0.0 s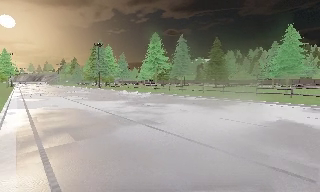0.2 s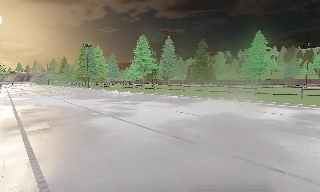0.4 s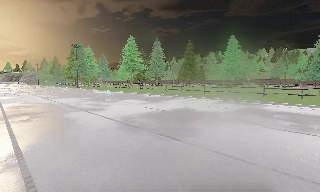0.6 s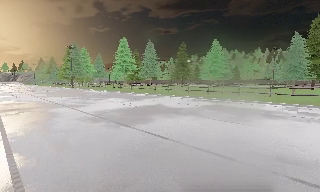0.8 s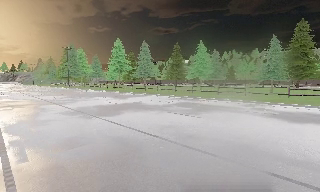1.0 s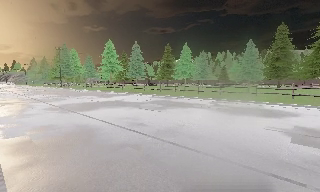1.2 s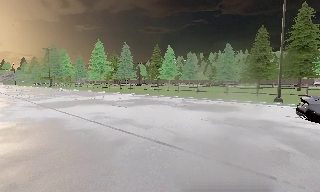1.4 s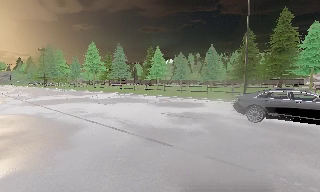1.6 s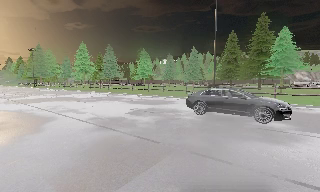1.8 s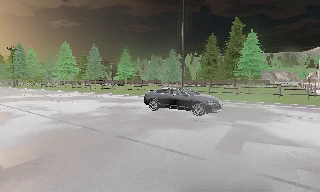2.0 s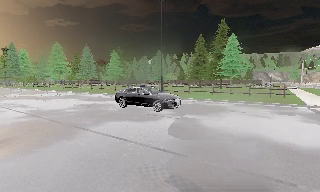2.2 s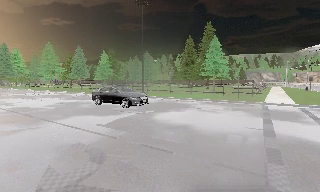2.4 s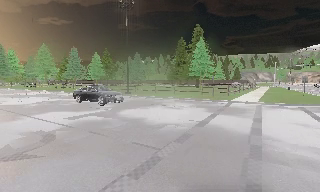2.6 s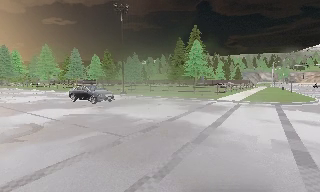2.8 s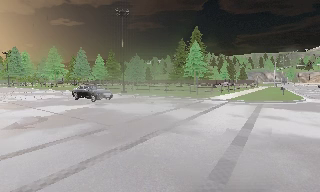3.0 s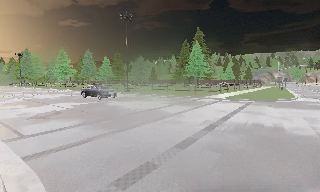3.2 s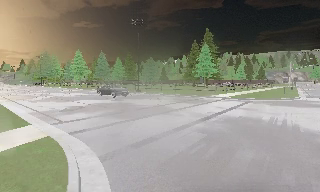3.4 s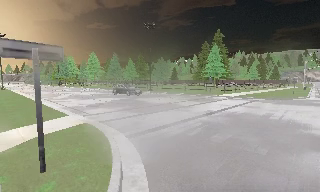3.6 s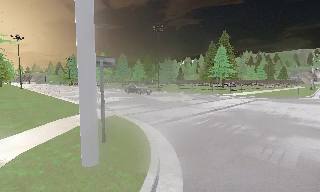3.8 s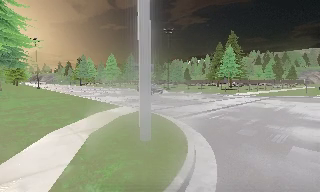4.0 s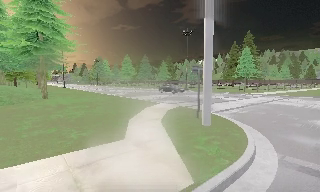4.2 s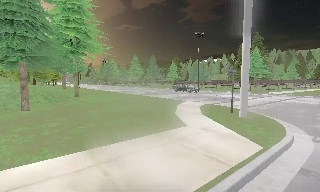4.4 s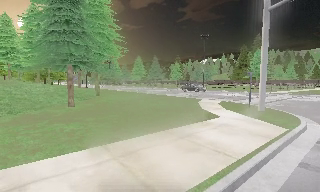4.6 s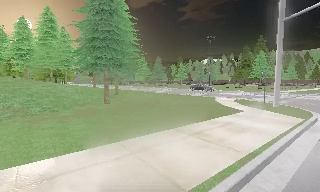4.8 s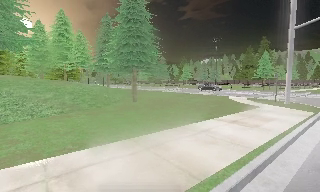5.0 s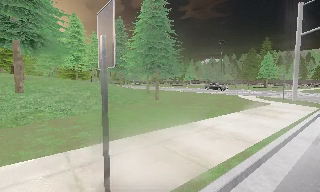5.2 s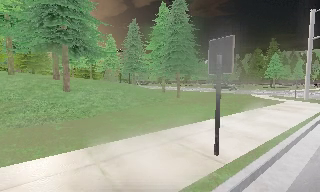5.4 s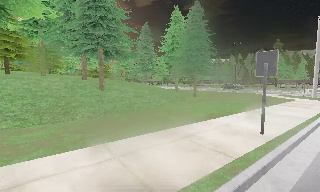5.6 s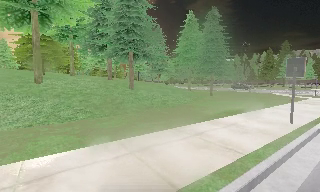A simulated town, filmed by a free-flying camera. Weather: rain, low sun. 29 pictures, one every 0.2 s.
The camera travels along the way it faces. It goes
backward.
0.0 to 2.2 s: The scene slides to the left, as the camera pans about 15 degrees to its right. It travels to its right and backward, about 25 m, so close, fixed things drift to the left.
2.2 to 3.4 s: The camera pans to its left, which is counterclockwise from overhead, by about 10 degrees. It travels backward and to its right, about 9 m, so what stands in front gets smaller.
3.4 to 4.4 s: The camera travels backward and to its left, about 10 m, so what stands in front gets smaller. It gains speed.
4.4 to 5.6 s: The camera travels to its left and backward, about 14 m, so close, fixed things drift to the right.
The film runs forward here.
